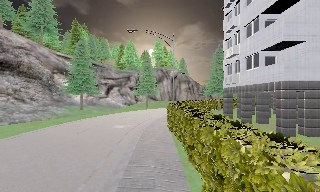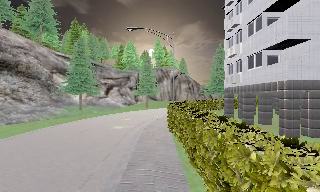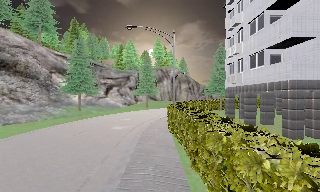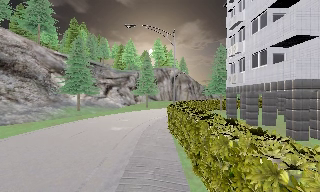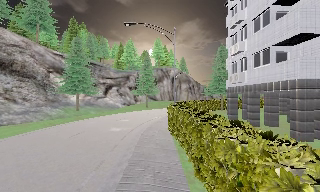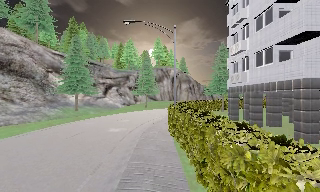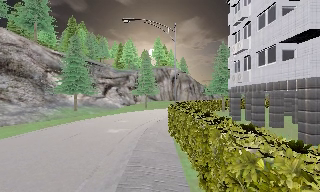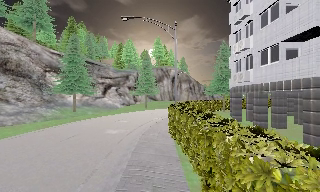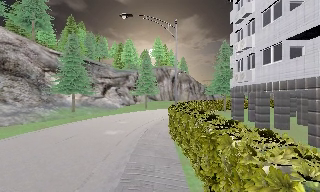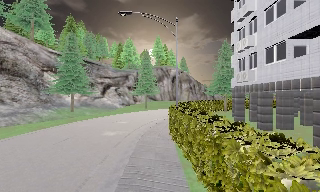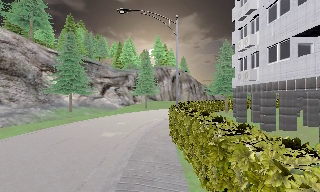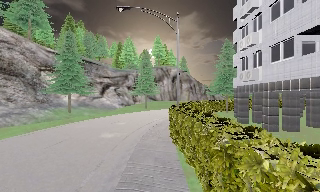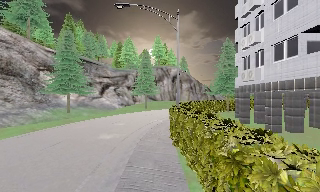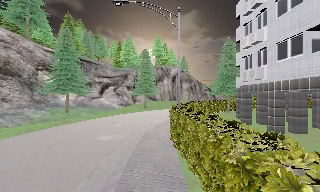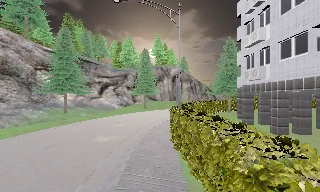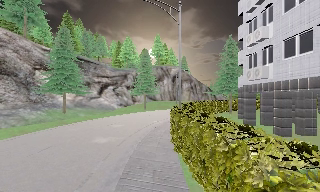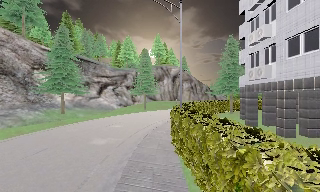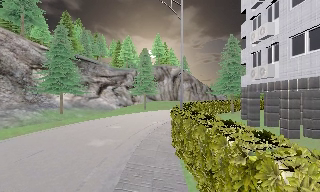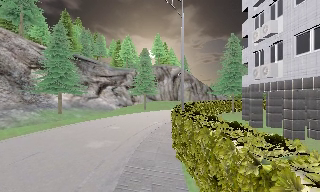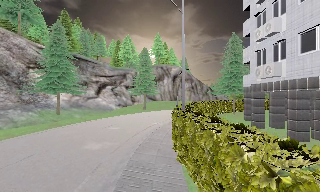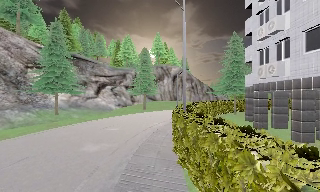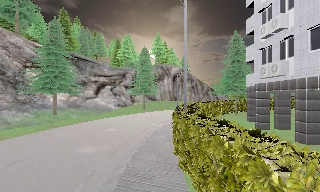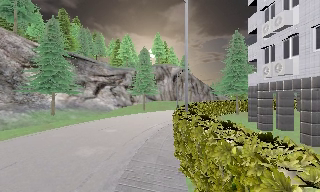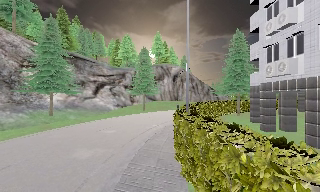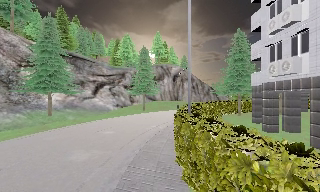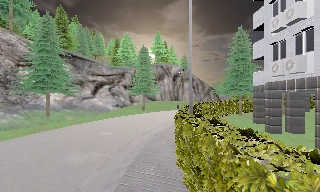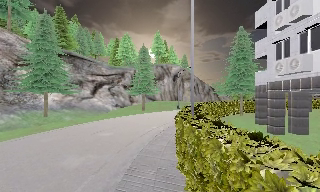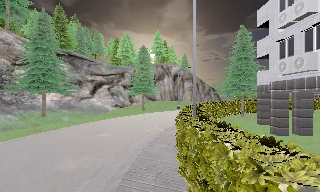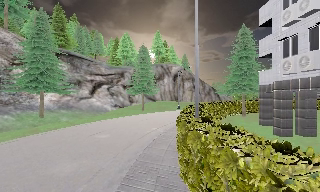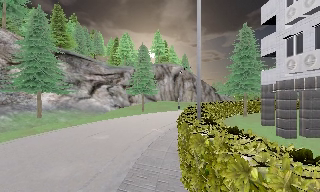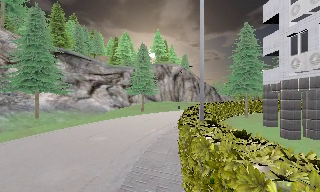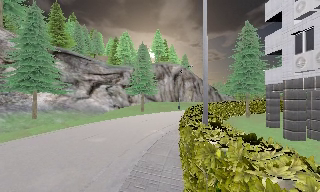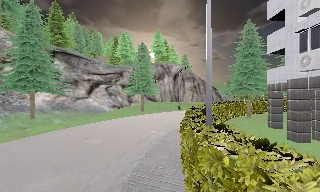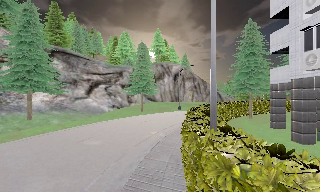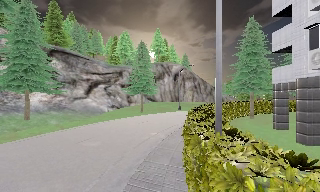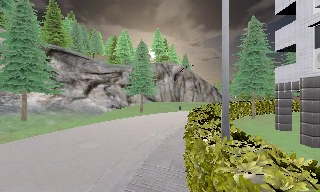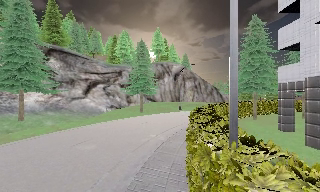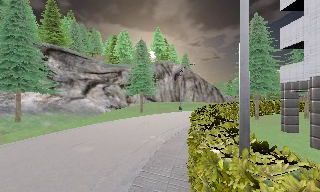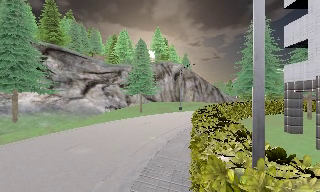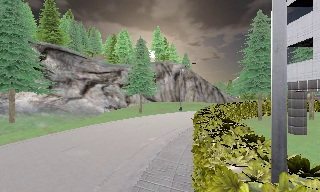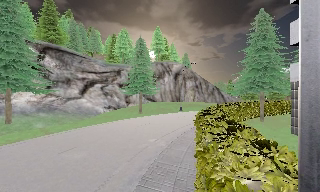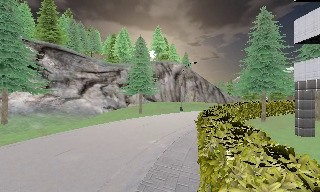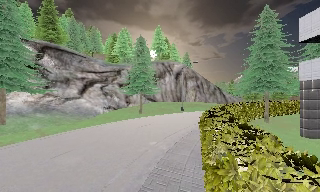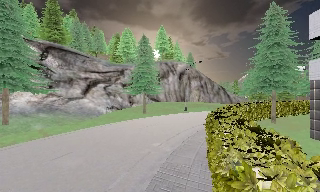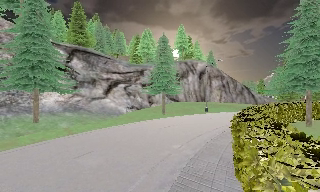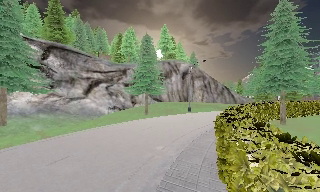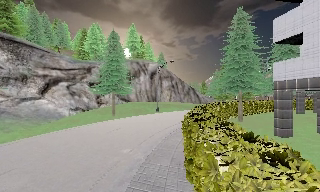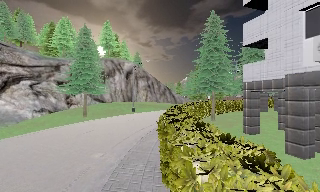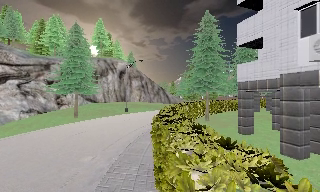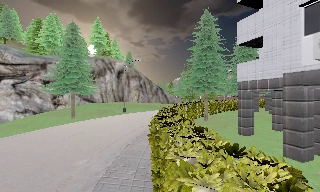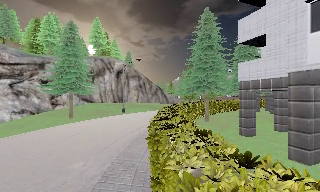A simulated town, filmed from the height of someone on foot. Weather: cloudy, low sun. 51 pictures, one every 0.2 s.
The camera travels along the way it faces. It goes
forward.
0.0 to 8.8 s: The camera travels forward, about 13 m, so what stands in front looms larger.
8.8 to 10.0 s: The camera swings to its right by about 30 degrees, and the scene slides to the left. It travels forward, about 1.5 m, so what stands in front looms larger.
The film runs forward here.
